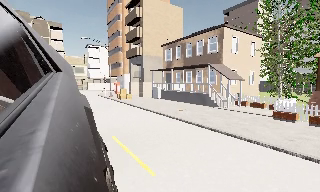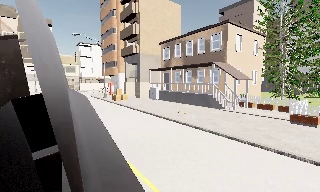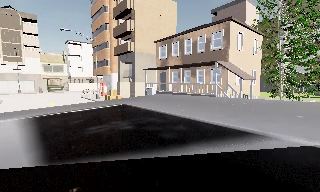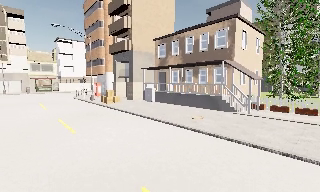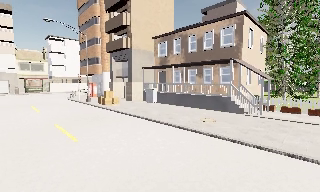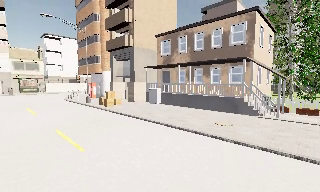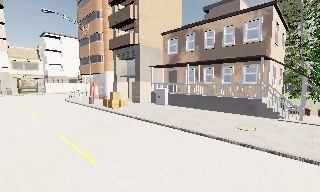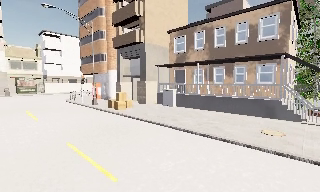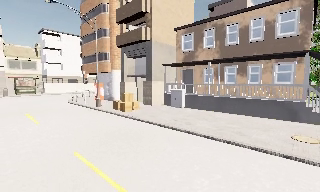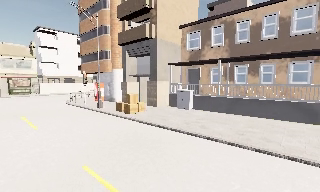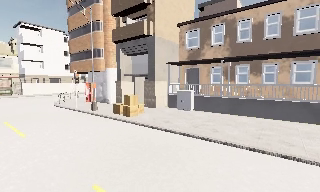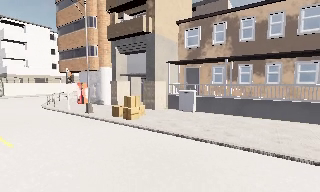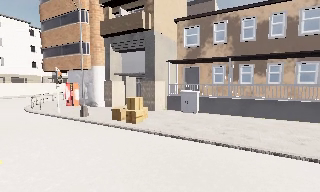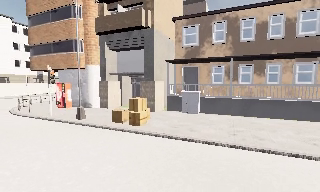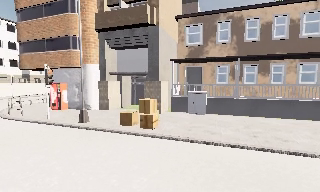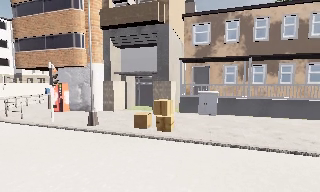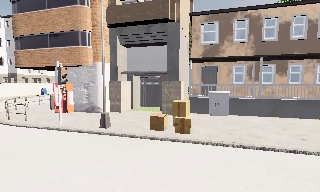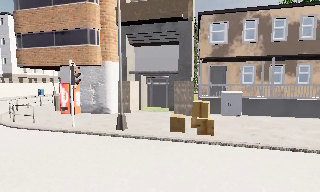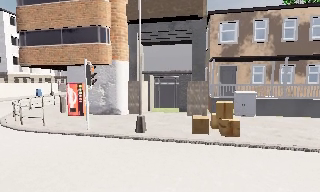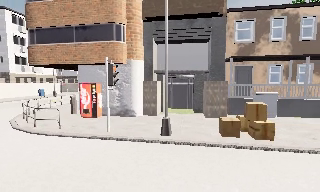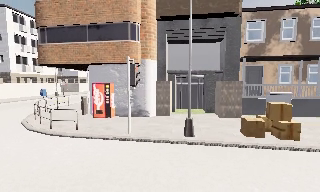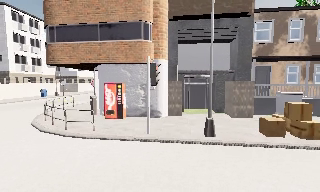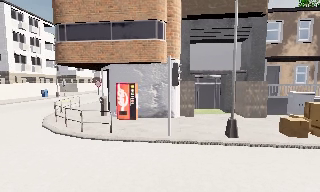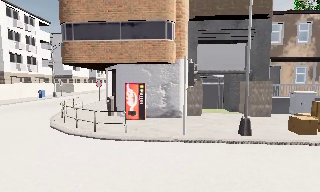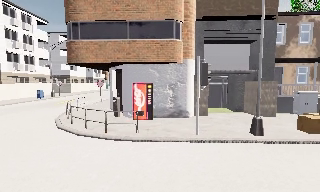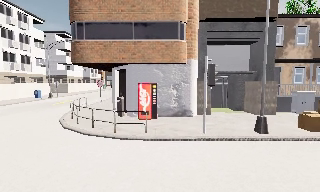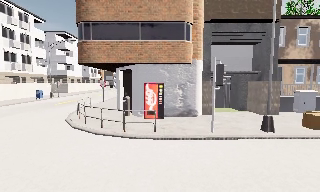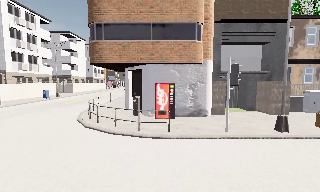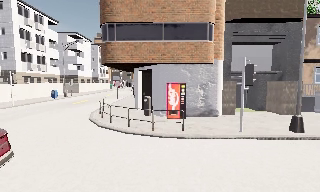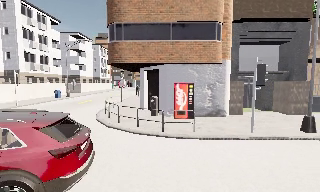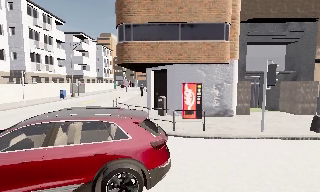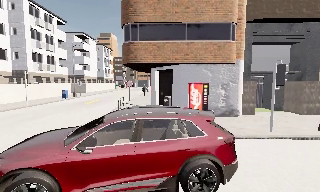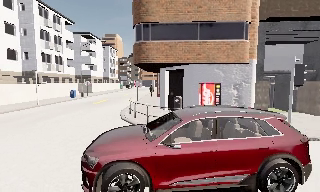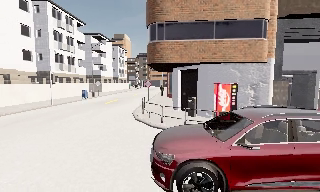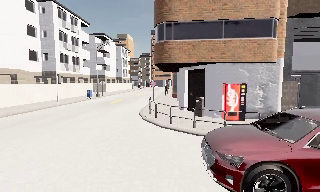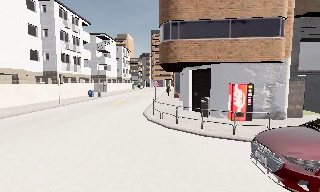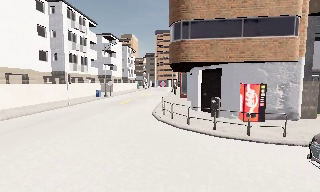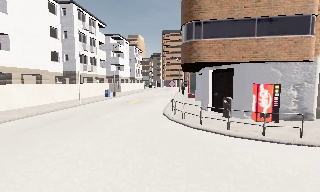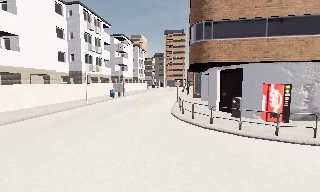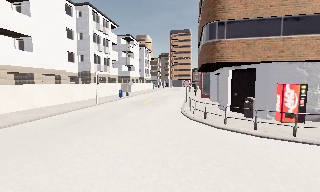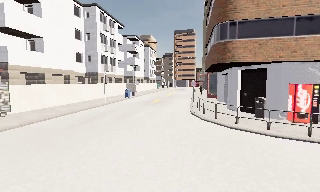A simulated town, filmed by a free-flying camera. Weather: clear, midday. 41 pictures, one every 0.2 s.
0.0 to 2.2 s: The camera pans to its right, which is clockwise from overhead, by about 25 degrees. It travels forward and to its left, about 13 m, so what stands in front looms larger.
2.2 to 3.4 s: The camera pans to its right, which is clockwise from overhead, by about 20 degrees. It travels to its left, about 7 m.
3.4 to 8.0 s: The camera travels to its left, about 14 m, so close, fixed things drift to the right. It loses speed.
The film runs backward here.
